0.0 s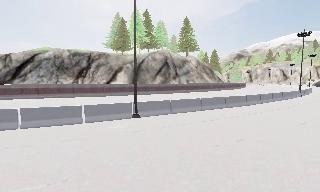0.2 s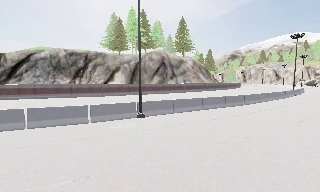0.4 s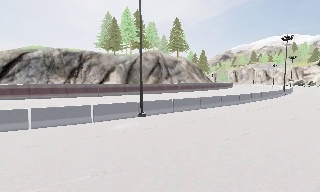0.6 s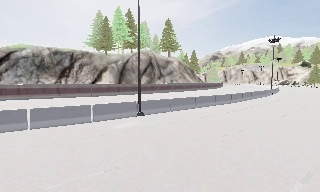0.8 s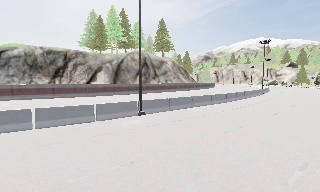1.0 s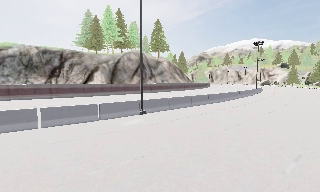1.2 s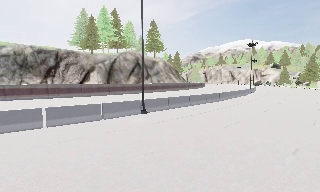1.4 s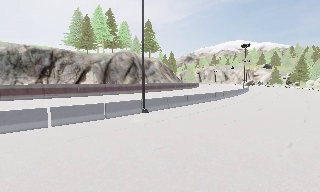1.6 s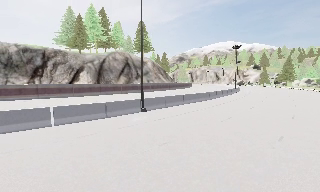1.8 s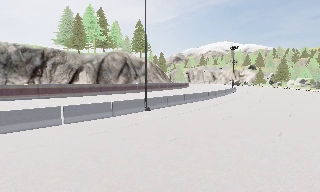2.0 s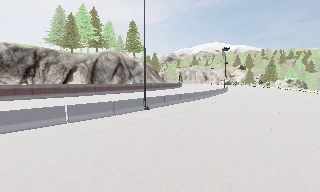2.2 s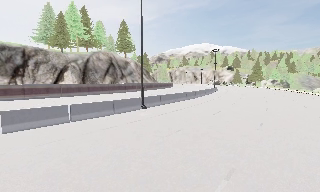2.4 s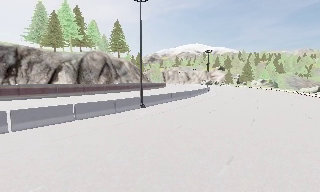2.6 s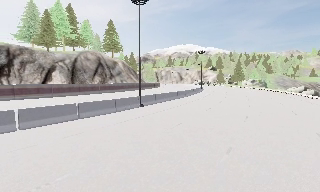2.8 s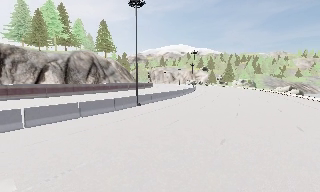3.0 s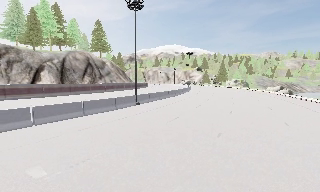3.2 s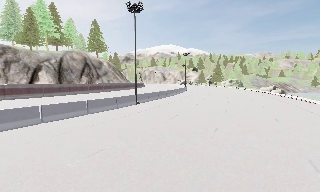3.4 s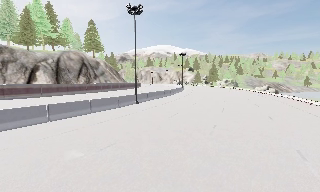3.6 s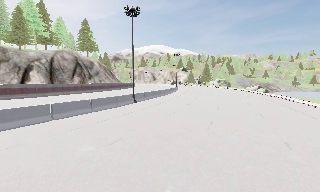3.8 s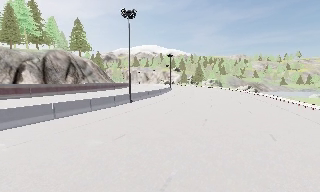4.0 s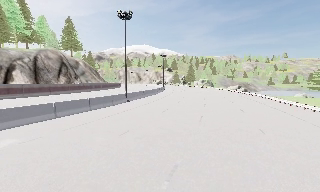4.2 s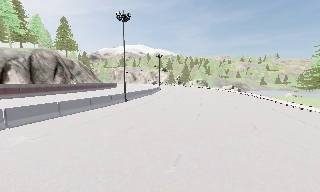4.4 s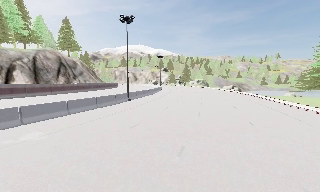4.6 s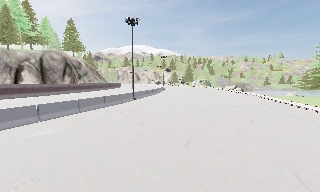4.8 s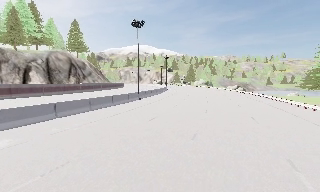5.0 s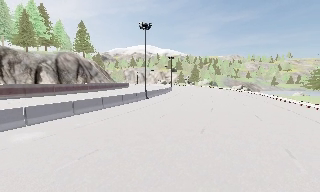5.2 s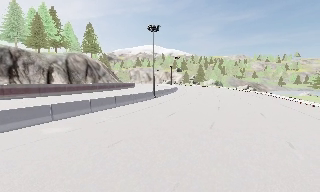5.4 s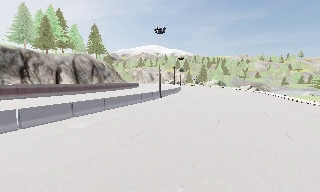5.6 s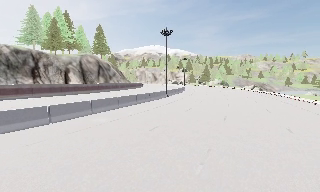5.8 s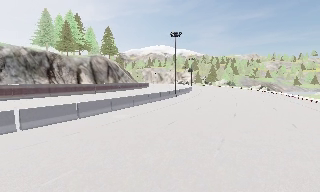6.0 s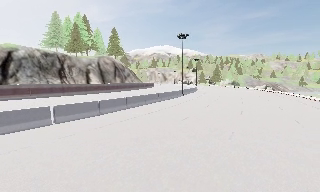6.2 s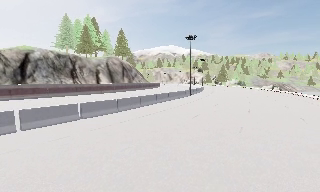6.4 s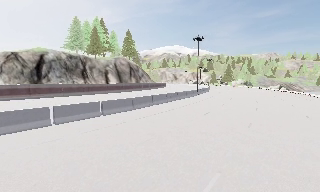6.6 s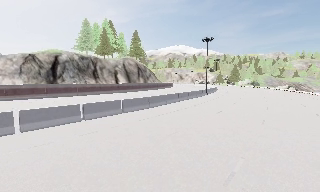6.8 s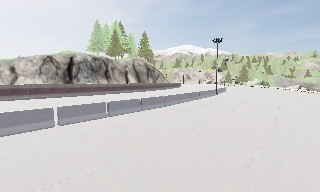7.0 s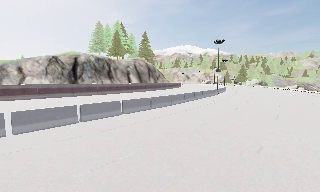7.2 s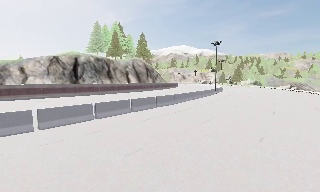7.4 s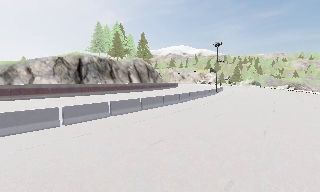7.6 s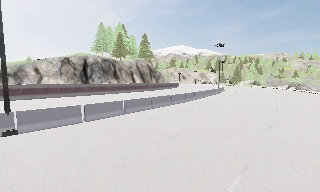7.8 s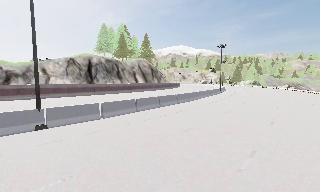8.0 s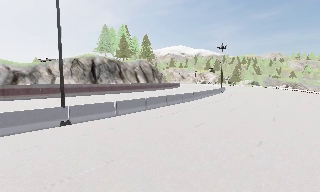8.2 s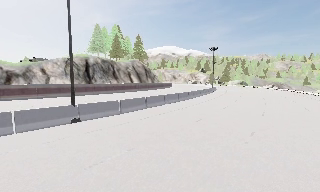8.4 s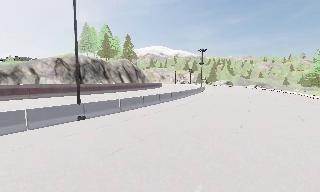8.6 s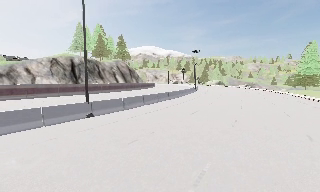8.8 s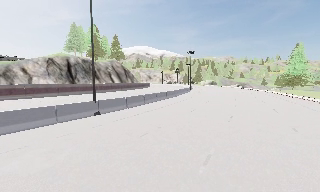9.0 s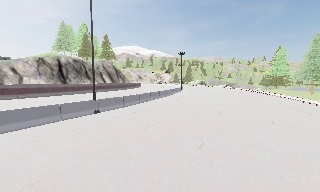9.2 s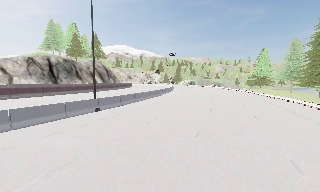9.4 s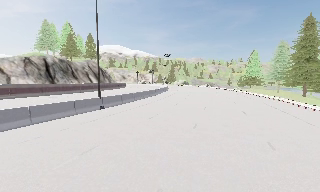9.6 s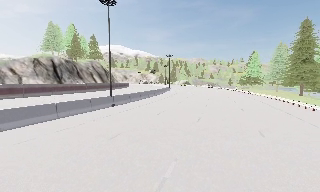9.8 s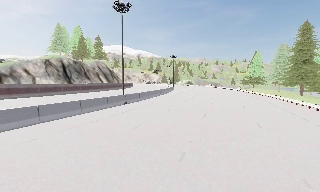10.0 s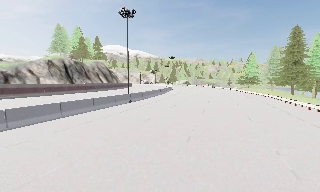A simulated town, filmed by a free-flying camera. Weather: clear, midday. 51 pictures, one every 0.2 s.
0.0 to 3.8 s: The camera pans to its right, which is clockwise from overhead, by about 45 degrees. It travels backward and to its left, about 15 m.
3.8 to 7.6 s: The camera travels backward and to its left, about 25 m, so what stands in front gets smaller.
7.6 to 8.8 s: The camera pans to its right, which is clockwise from overhead, by about 15 degrees. It travels backward and to its left, about 8 m, so what stands in front gets smaller.
8.8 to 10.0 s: The camera travels backward and to its left, about 10 m, so what stands in front gets smaller.
The film runs backward here.
